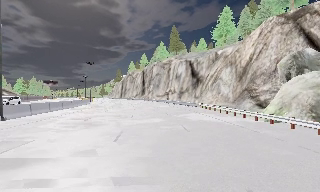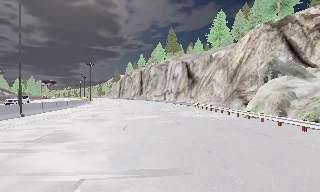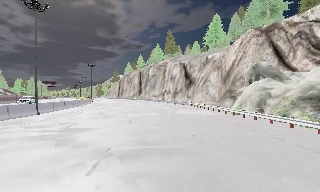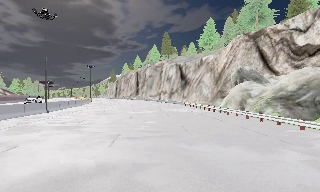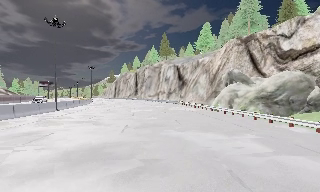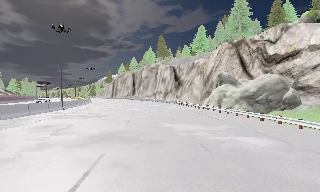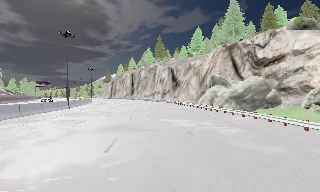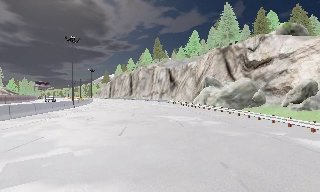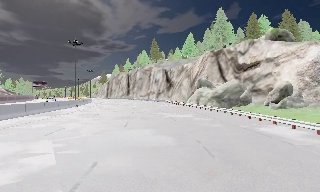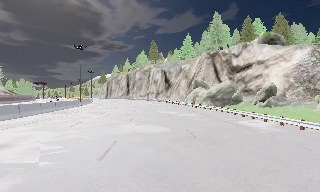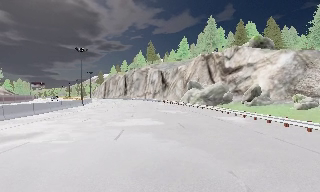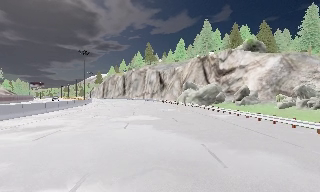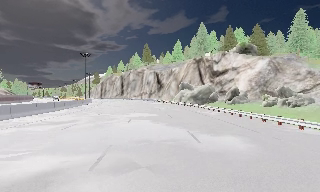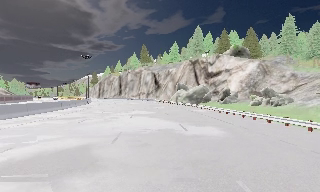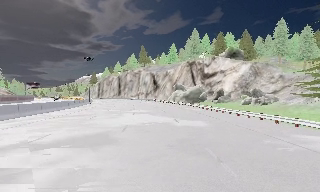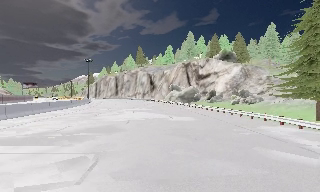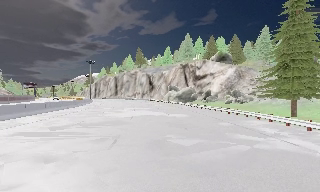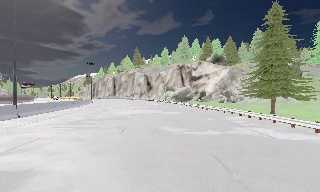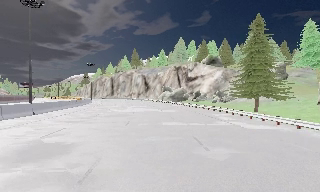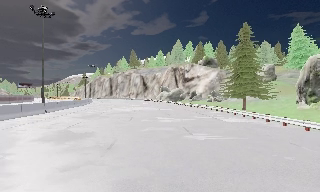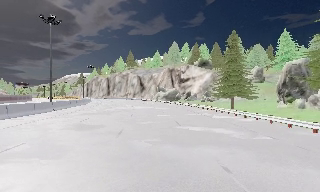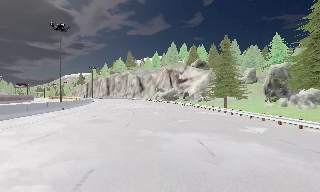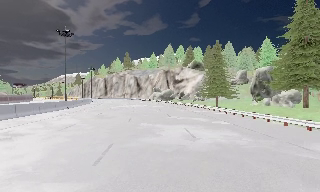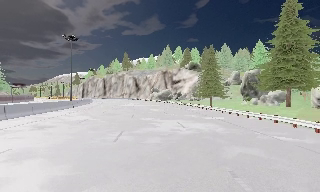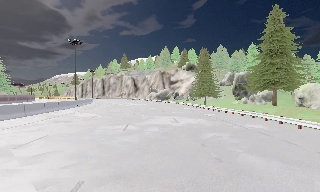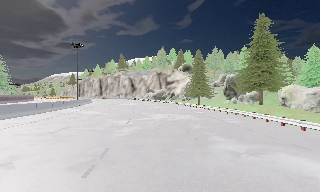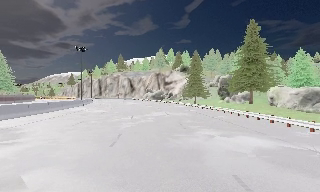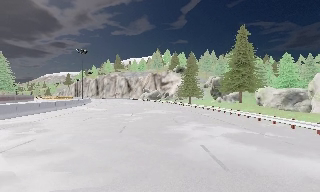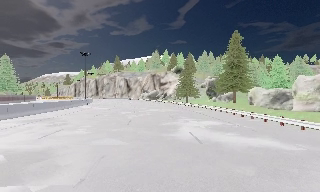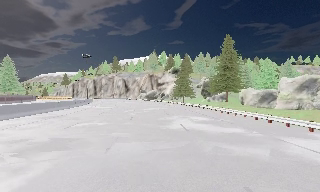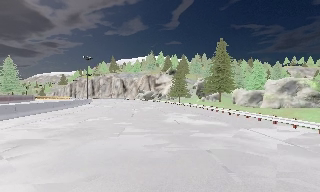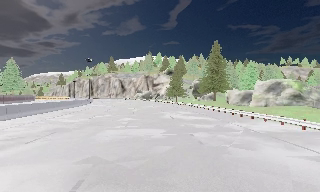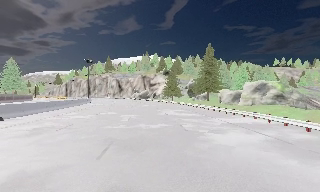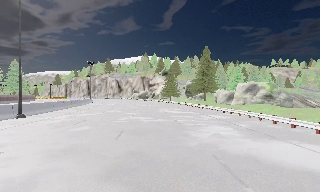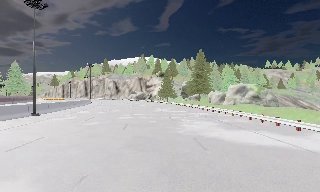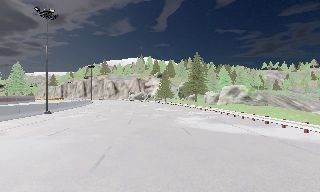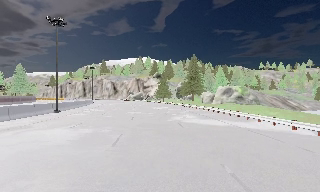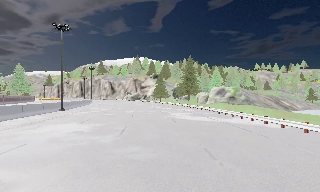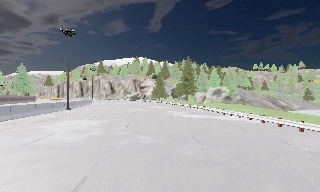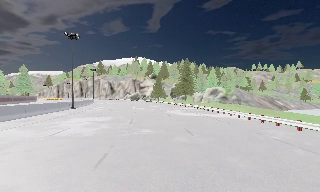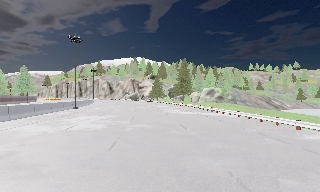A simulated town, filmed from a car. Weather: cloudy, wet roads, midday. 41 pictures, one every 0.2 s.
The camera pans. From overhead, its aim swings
clockwise.
The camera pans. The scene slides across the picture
to the left.
0.0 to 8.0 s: The camera pans to its right, which is clockwise from overhead, by about 30 degrees. It travels backward, about 85 m.
The film runs backward here.
